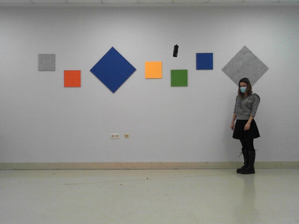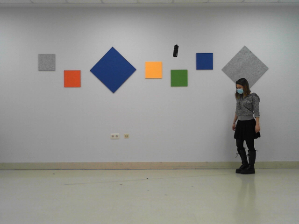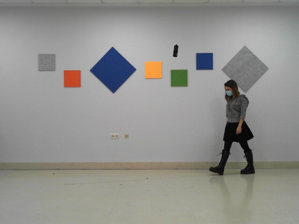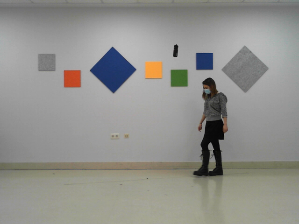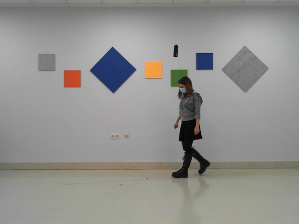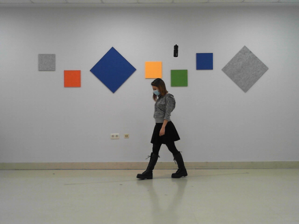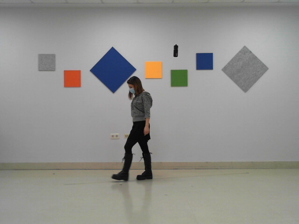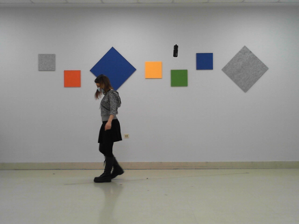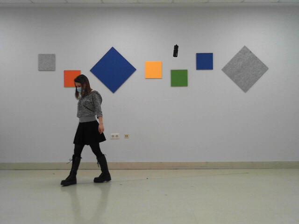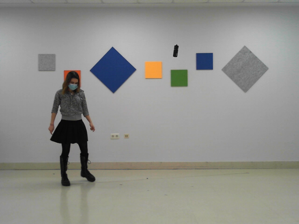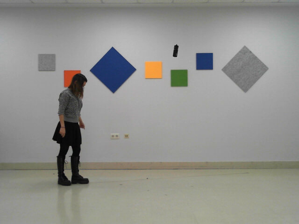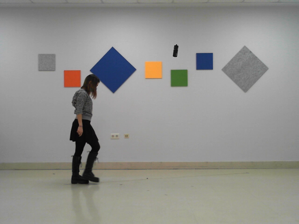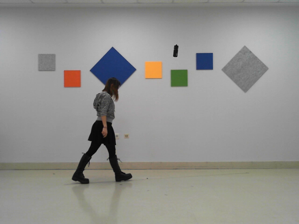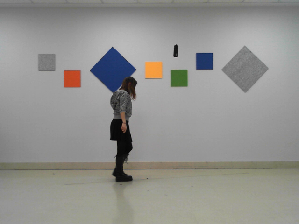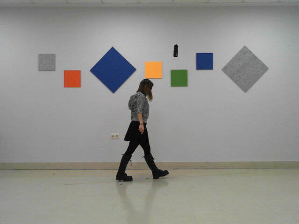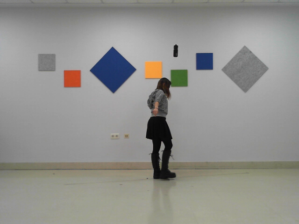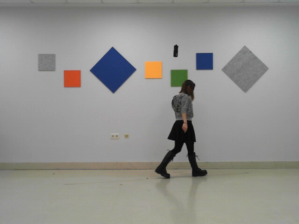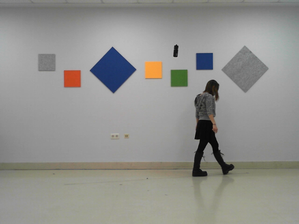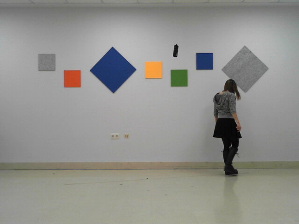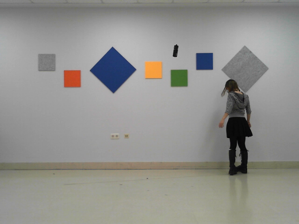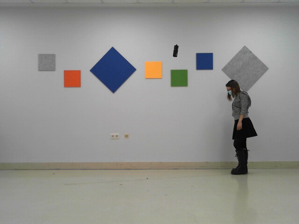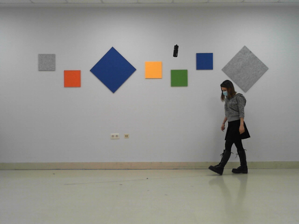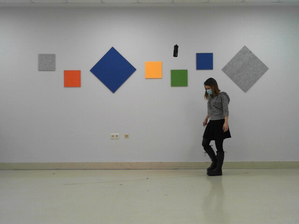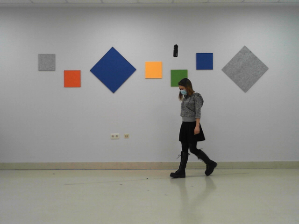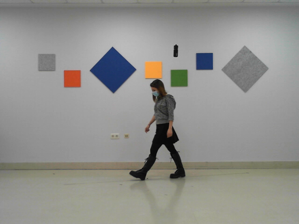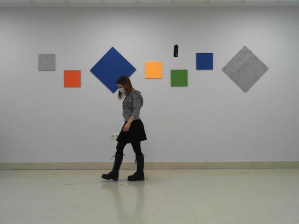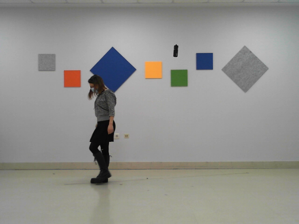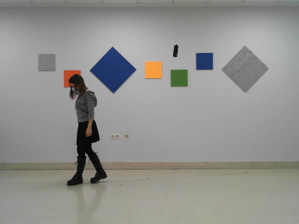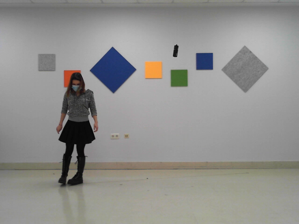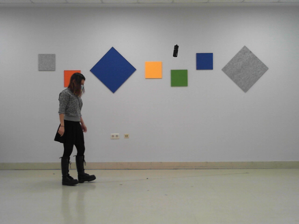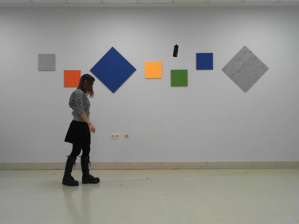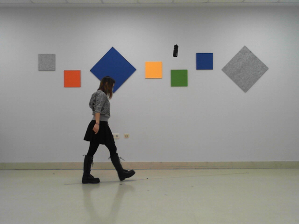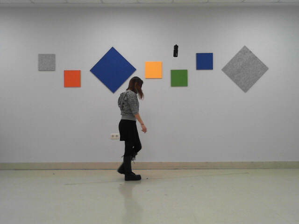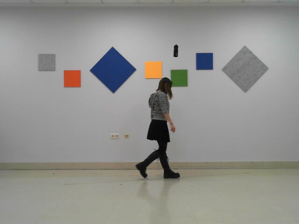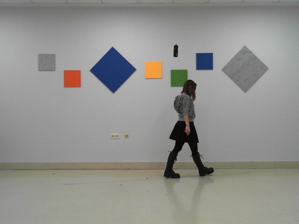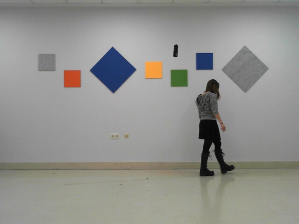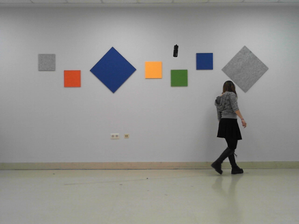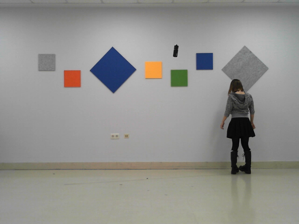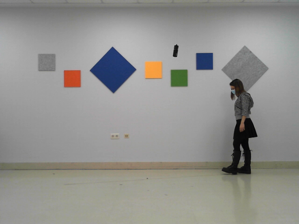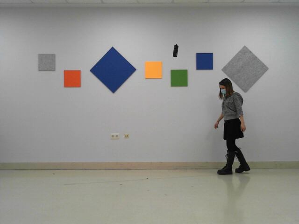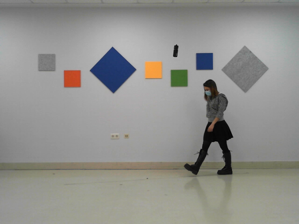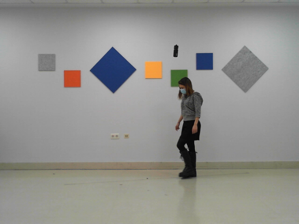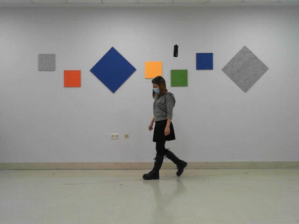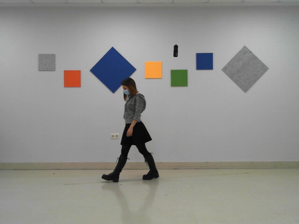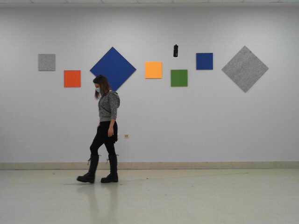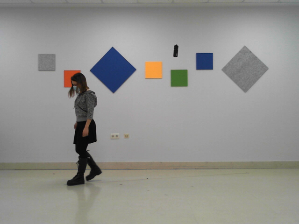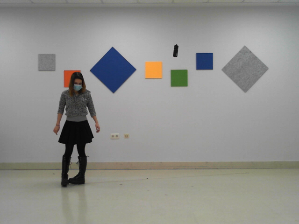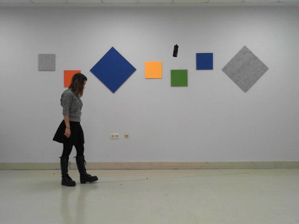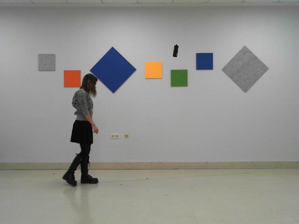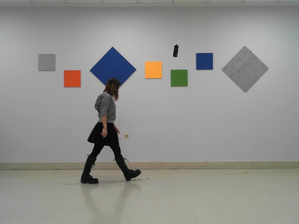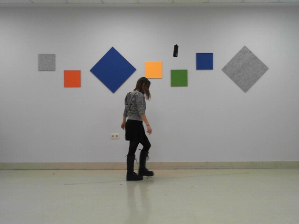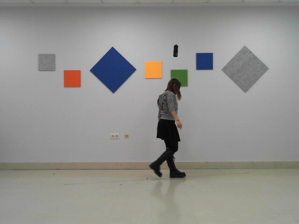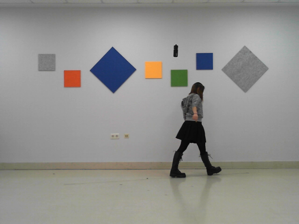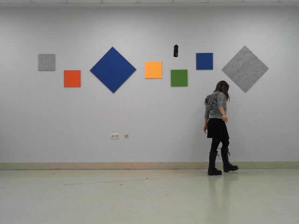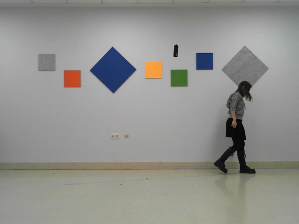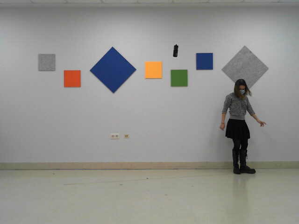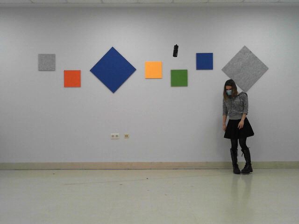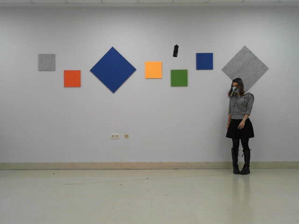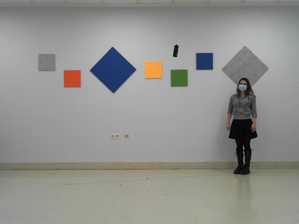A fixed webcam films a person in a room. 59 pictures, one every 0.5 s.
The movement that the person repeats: Walk along a line.
